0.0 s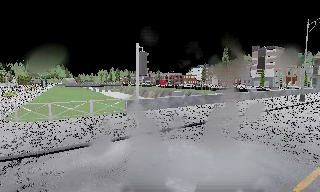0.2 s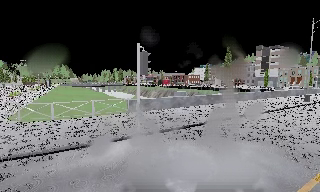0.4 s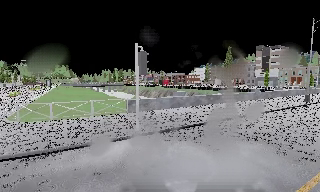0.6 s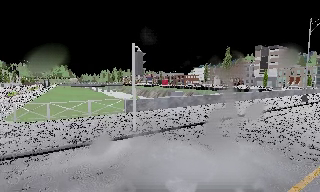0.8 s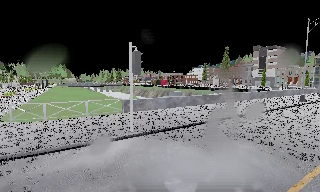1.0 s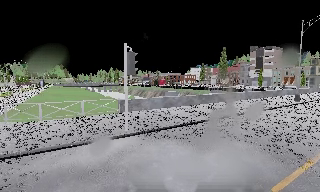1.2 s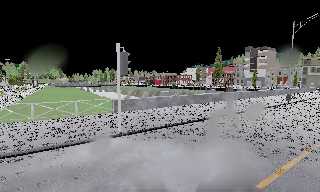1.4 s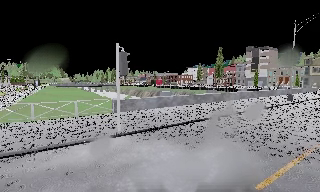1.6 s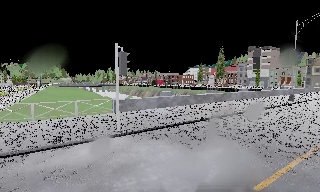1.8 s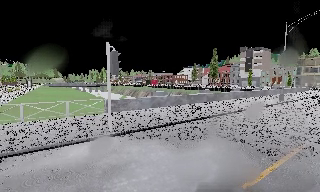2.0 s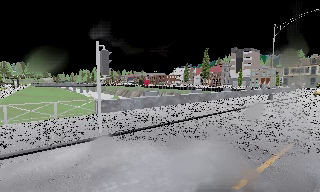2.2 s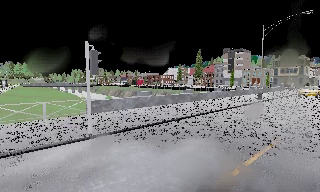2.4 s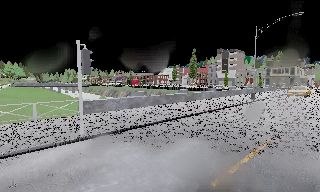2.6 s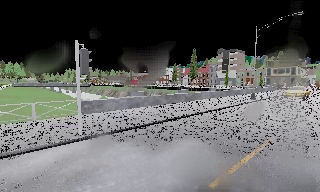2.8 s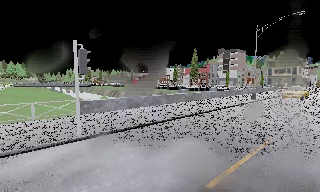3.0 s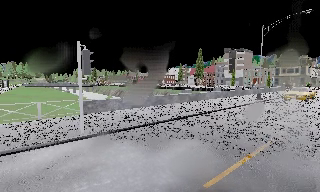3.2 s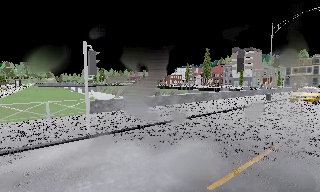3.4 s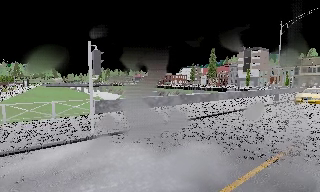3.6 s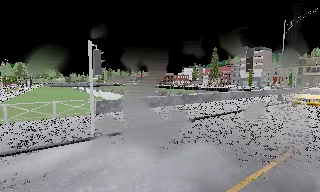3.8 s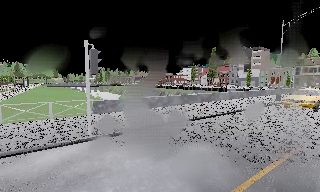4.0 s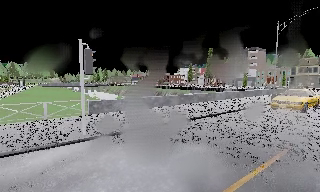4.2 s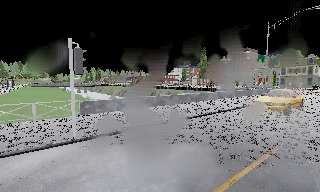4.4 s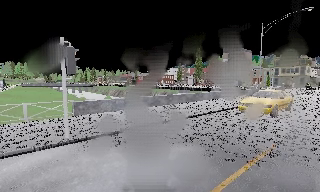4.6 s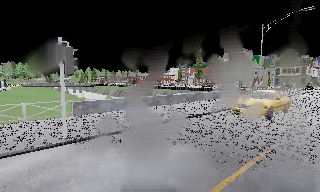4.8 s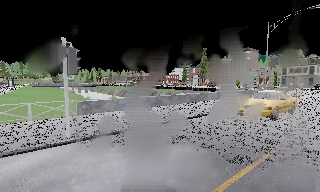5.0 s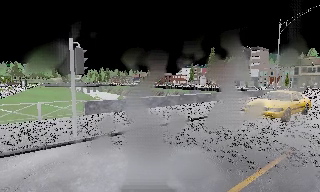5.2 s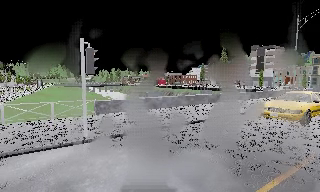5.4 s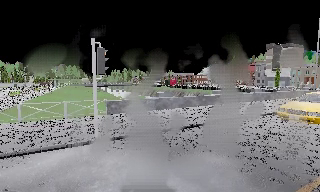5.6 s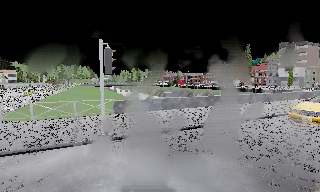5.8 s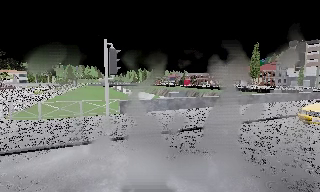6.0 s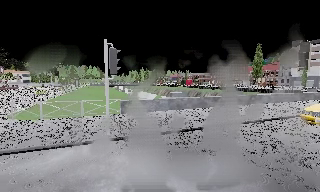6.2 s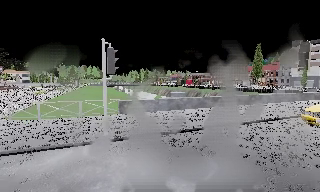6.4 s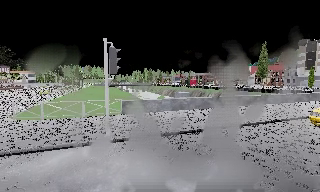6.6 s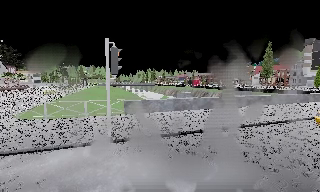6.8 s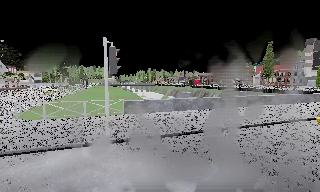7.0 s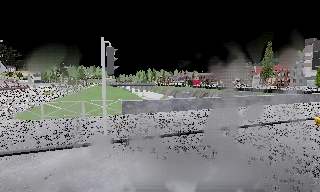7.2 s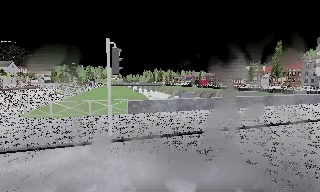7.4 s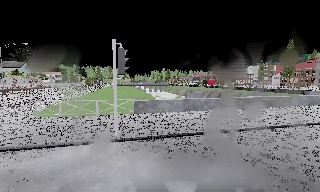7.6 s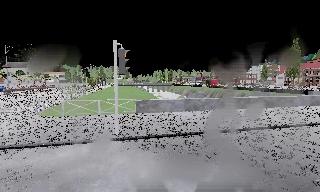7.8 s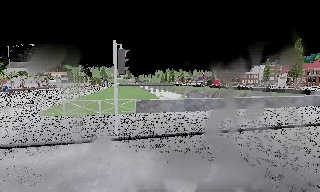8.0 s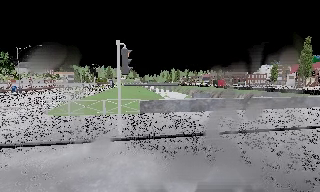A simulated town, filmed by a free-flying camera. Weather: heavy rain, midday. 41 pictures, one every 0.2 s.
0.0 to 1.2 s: The camera travels to its right, about 0.5 m, so close, fixed things drift to the left.
1.2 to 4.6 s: The camera travels to its right and forward, about 1 m, so close, fixed things drift to the left.
4.6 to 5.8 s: The camera pans to its left, which is counterclockwise from overhead, by about 15 degrees.
5.8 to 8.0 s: The camera swings to its left by about 10 degrees, and the scene slides to the right. It travels to its right, about 1 m.
The film runs forward here.
